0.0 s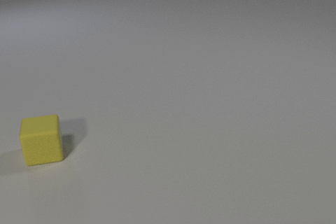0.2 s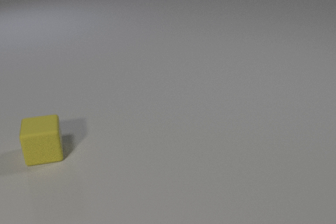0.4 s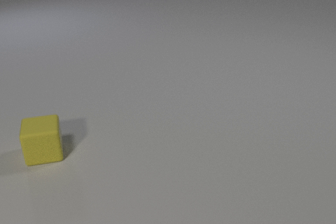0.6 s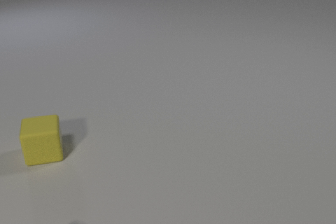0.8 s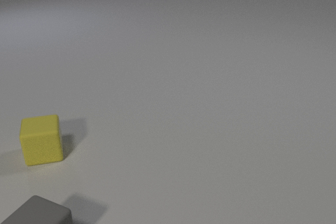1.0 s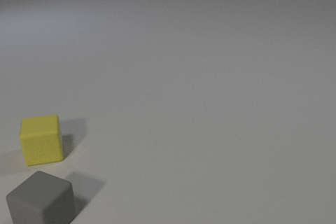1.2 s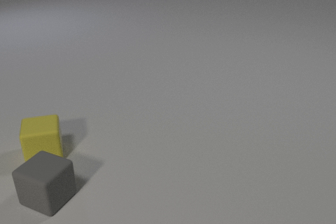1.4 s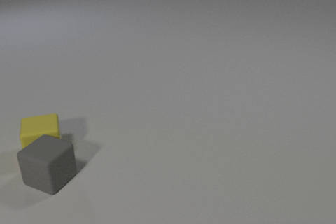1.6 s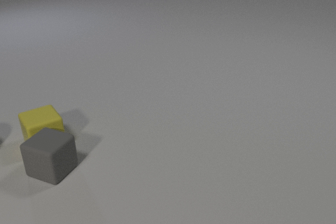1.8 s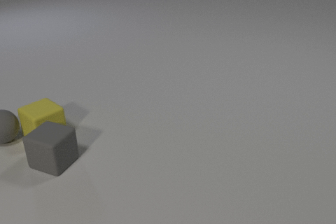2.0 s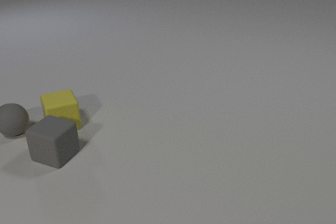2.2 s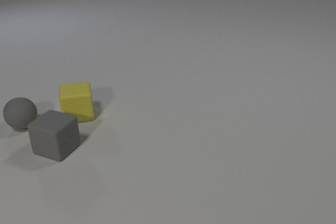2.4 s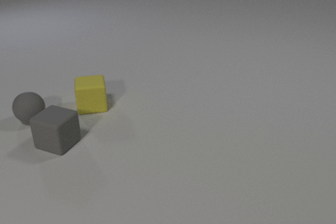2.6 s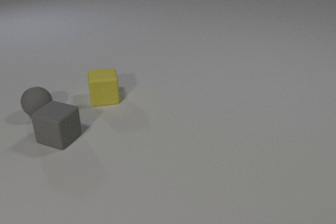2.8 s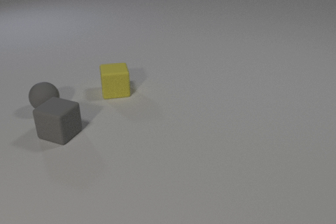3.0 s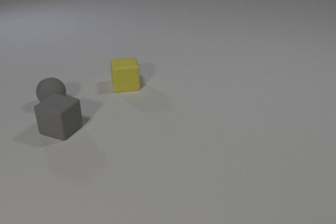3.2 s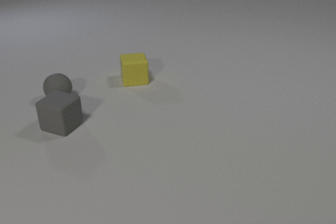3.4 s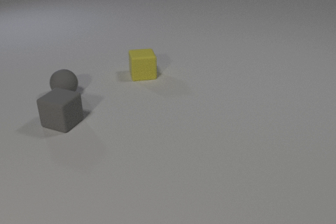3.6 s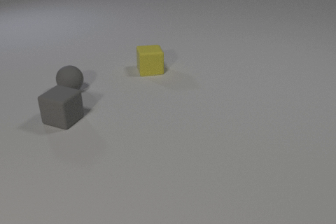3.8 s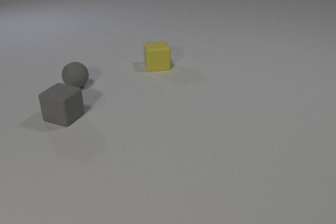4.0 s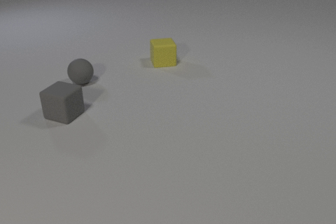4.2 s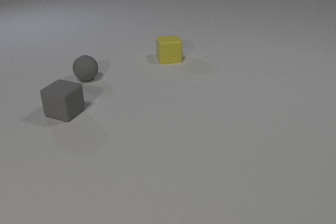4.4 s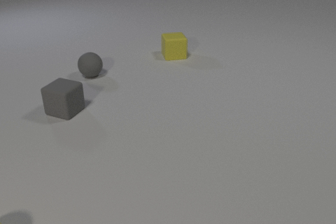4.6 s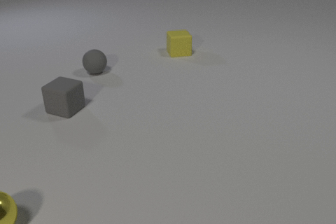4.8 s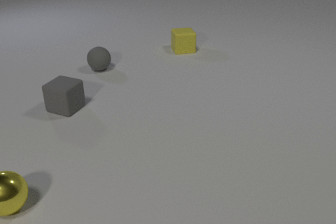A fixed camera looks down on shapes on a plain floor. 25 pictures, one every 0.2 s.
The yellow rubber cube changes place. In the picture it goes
away from the camera.
The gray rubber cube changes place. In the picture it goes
away from the camera.
0.0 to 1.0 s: The gray rubber cube comes in at the bottom edge, slides away from the camera.
1.0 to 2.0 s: The gray rubber cube slides away from the camera. The yellow rubber cube slides away from the camera. The gray rubber sphere comes in at the left edge, rolls to the right and away from the camera. The gray rubber cube and the yellow rubber cube collide. The yellow rubber cube and the gray rubber sphere collide.
2.0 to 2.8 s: The gray rubber cube slides away from the camera. The yellow rubber cube slides away from the camera and to the right. The gray rubber sphere rolls away from the camera and to the right.
2.8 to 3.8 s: The gray rubber cube slides away from the camera. The yellow rubber cube slides away from the camera and to the right. The gray rubber sphere rolls away from the camera and to the right.
3.8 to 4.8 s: The gray rubber cube slides away from the camera. The yellow rubber cube slides away from the camera and to the right. The gray rubber sphere rolls away from the camera and to the right. The yellow metal sphere comes in at the bottom edge, rolls away from the camera and to the right.
What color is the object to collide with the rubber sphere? yellow.
What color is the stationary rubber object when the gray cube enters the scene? yellow.
What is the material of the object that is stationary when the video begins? rubber.
